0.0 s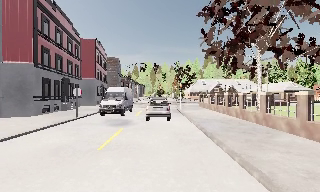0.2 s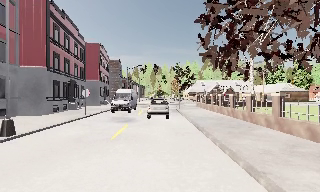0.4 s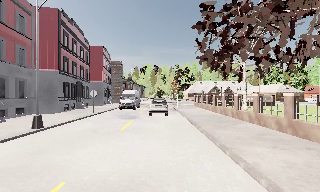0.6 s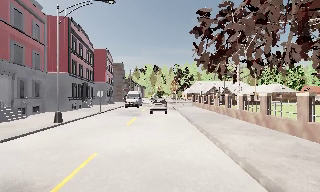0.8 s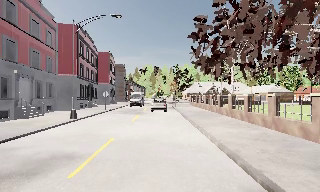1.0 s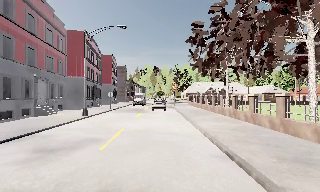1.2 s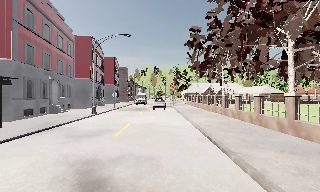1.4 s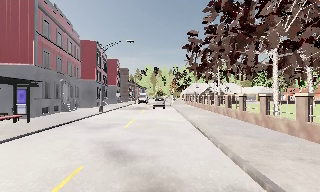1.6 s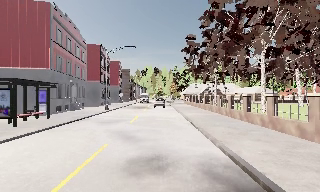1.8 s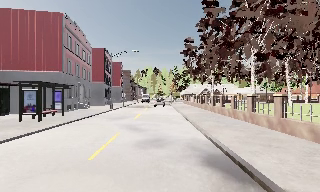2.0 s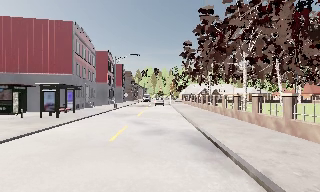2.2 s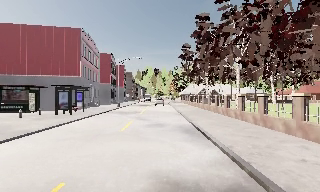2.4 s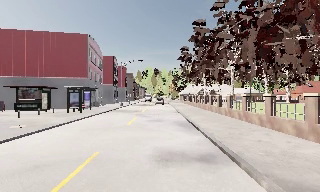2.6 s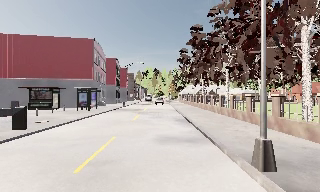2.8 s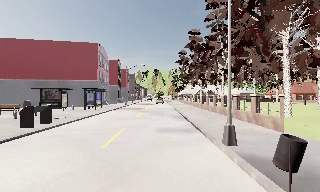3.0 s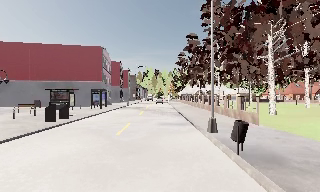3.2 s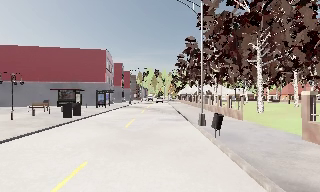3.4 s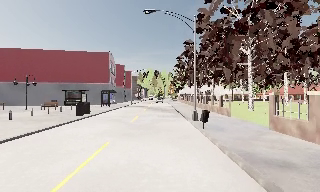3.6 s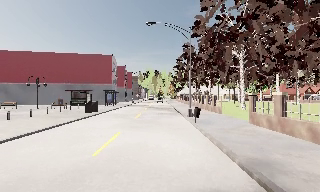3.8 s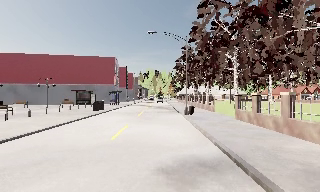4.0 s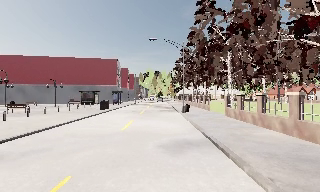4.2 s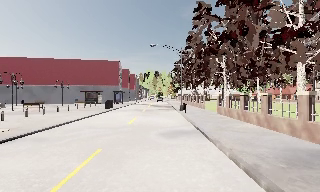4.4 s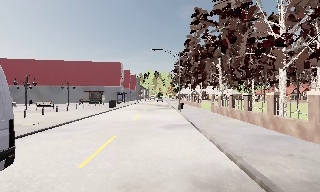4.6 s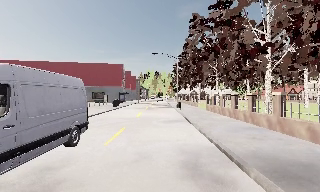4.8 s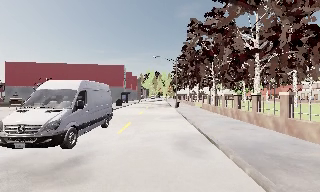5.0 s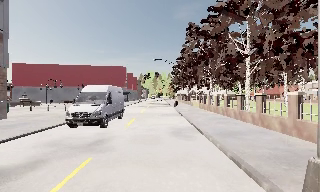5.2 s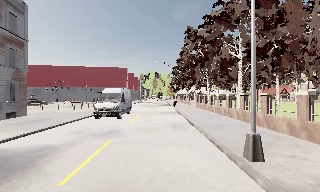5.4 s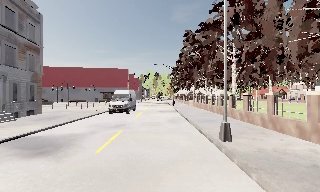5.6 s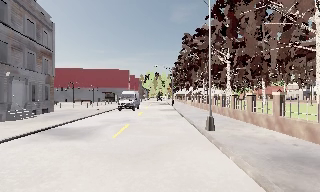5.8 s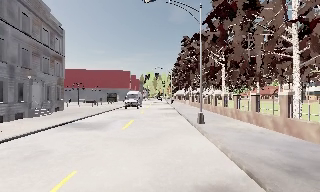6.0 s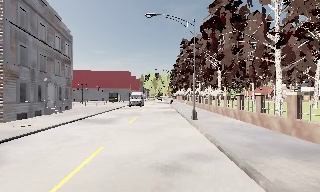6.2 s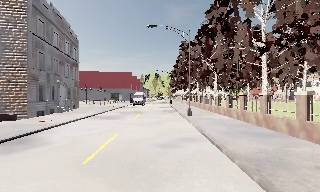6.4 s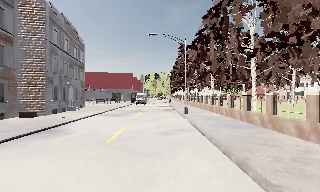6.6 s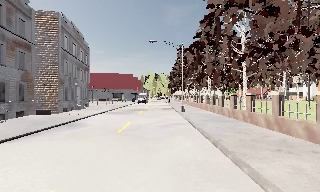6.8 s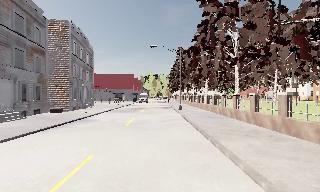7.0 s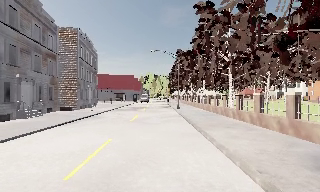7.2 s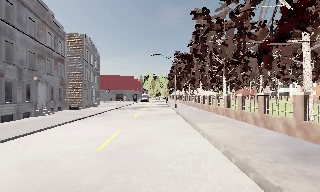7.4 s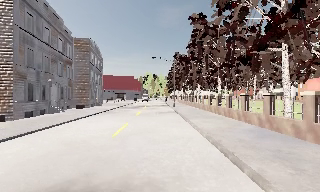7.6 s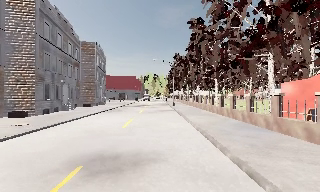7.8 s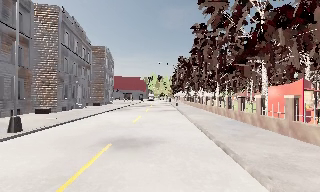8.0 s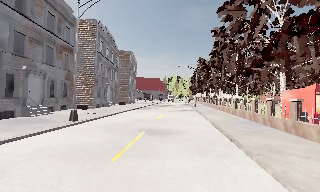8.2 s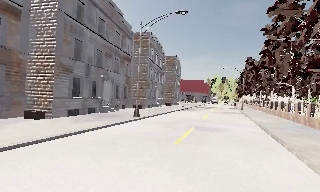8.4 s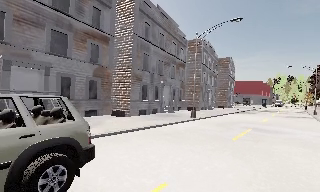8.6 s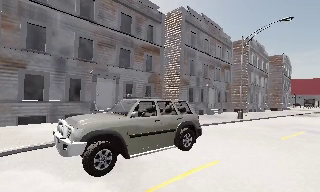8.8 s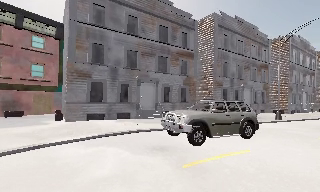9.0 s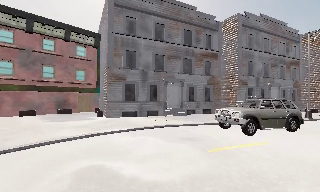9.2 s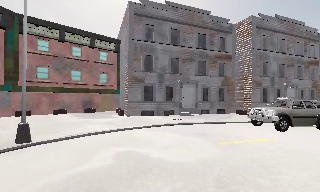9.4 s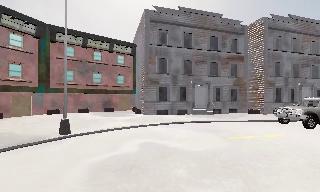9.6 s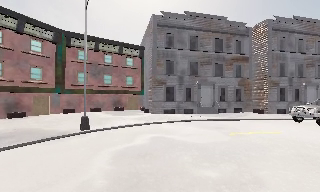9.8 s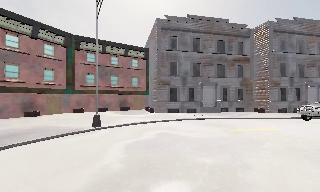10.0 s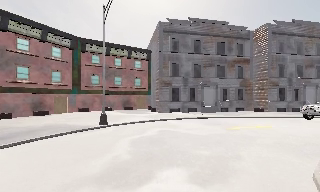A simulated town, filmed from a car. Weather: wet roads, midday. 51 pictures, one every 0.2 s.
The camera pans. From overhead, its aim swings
counterclockwise.
The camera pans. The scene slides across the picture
to the right.
0.0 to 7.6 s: The camera travels backward, about 70 m, so what stands in front gets smaller.
7.6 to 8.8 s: The camera pans to its left, which is counterclockwise from overhead, by about 65 degrees. It travels backward, about 11 m.
8.8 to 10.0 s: The camera pans to its left, which is counterclockwise from overhead, by about 20 degrees. It travels backward, about 6 m, so what stands in front gets smaller. It loses speed.
The film runs backward here.
